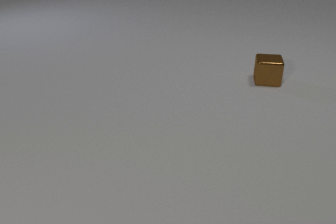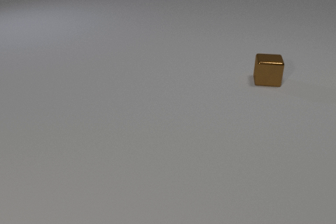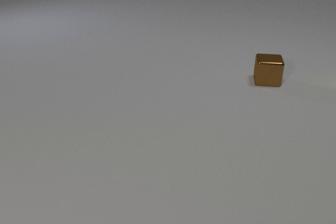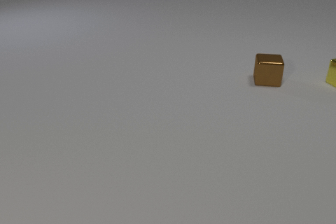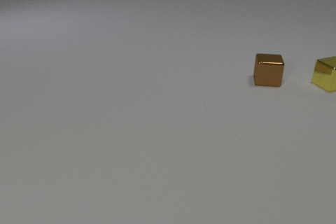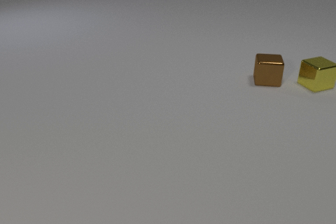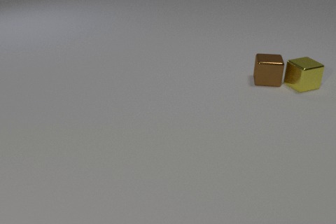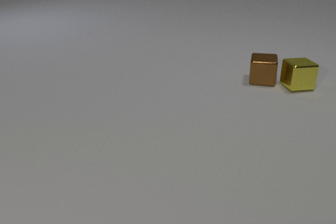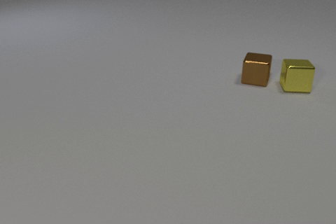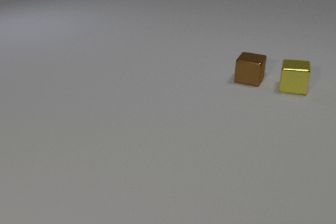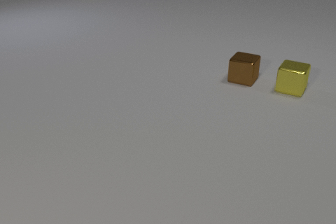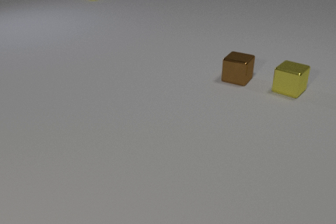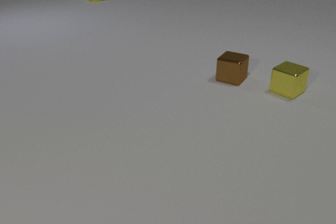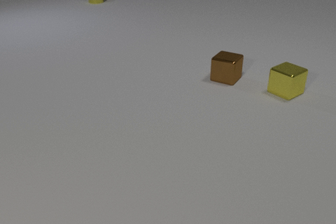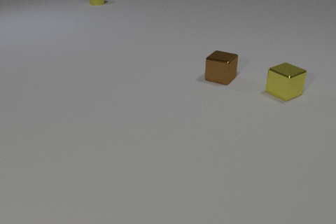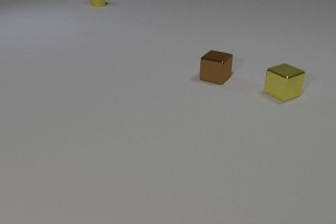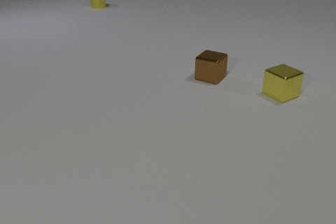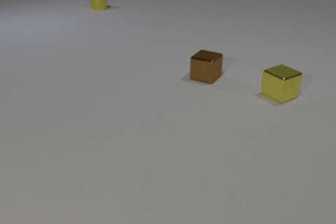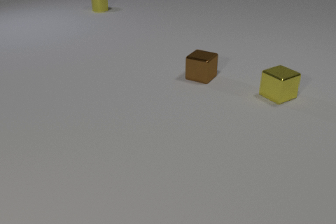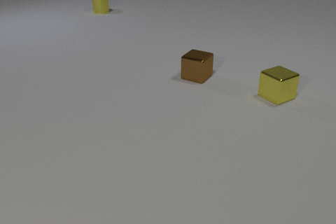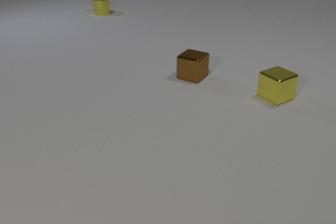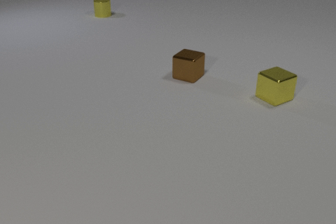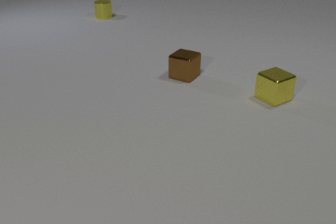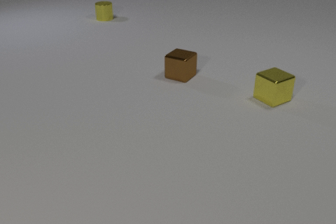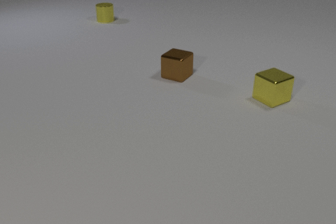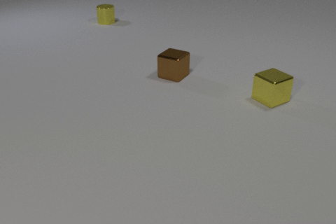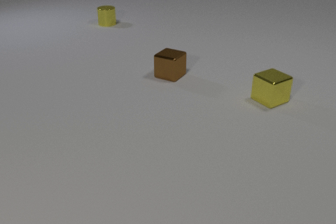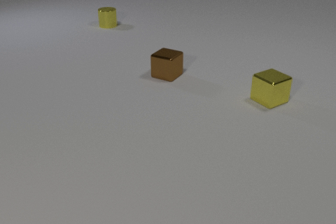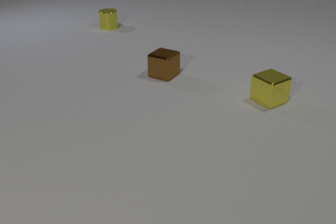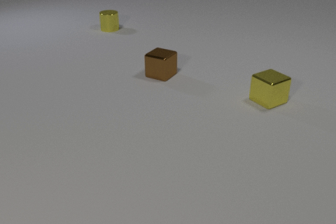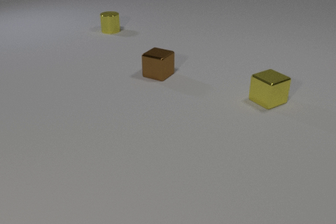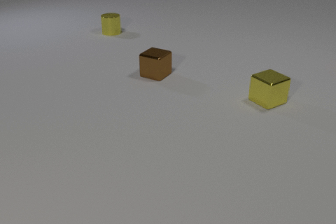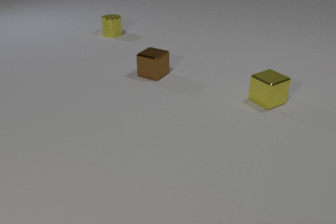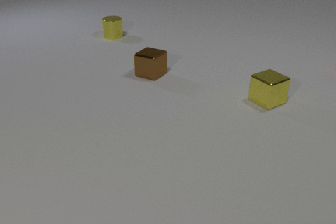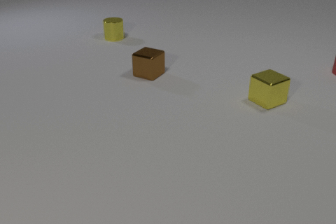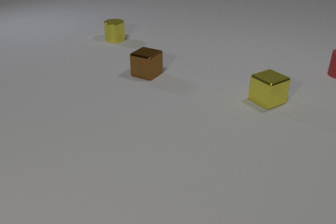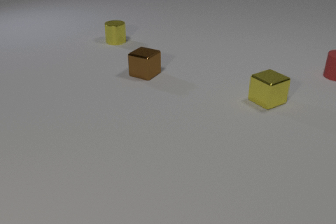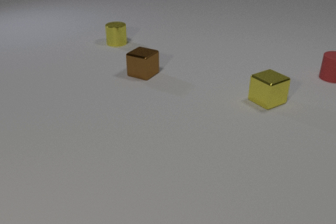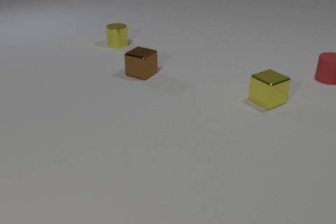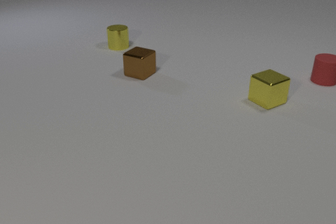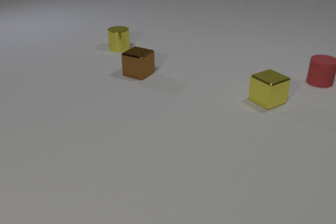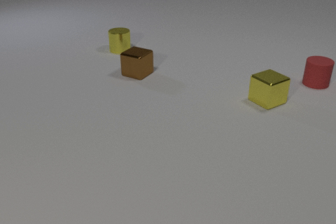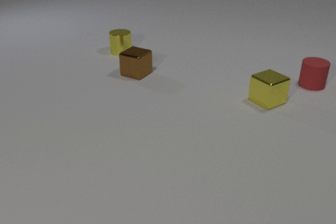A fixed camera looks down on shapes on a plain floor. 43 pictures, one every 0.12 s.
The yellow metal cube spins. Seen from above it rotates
clockwise.
The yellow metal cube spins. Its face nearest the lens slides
to the left.
0.00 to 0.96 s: The yellow metal cube comes in at the right edge, slides to the left and toward the camera, spins so that its near face slides to the left, clockwise seen from above. The brown metal cube slides to the left. The yellow metal cube and the brown metal cube collide.
0.96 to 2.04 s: The yellow metal cube slides toward the camera and to the left, spins clockwise seen from above by about 45 degrees, its near face sliding to the left. The brown metal cube slides to the left. The yellow metal cylinder comes in at the top edge, slides toward the camera.
2.04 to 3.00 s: The yellow metal cube slides toward the camera and to the left. The brown metal cube slides to the left. The yellow metal cylinder slides toward the camera.
3.00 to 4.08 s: The brown metal cube slides to the left. The red rubber cylinder comes in at the right edge. The yellow metal cylinder slides toward the camera.
4.08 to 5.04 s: The brown metal cube slides to the left. The red rubber cylinder slides toward the camera and to the left. The yellow metal cylinder slides toward the camera.
How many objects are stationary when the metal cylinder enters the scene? 0.
How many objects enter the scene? 3.
What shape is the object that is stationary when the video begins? cube.
